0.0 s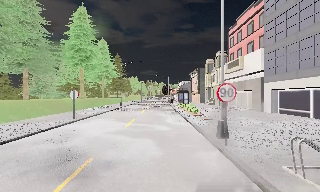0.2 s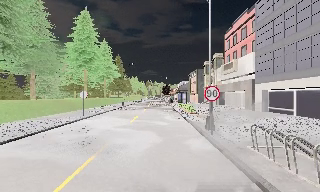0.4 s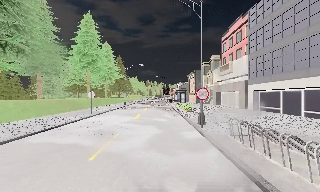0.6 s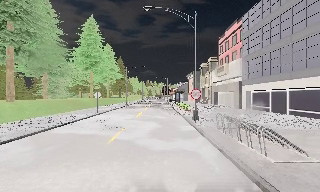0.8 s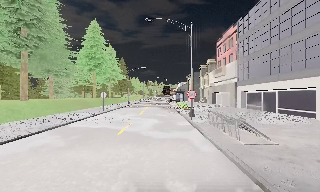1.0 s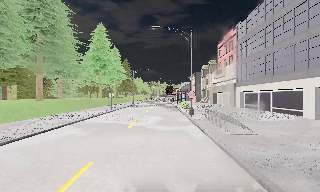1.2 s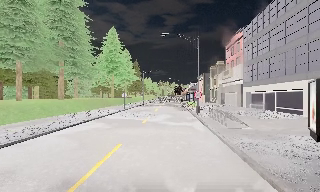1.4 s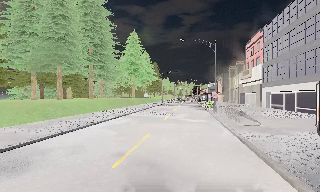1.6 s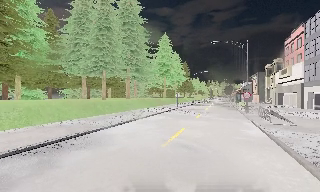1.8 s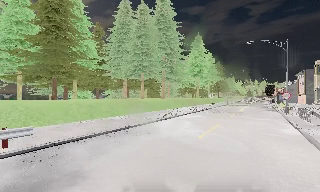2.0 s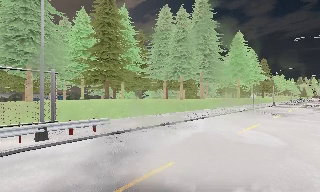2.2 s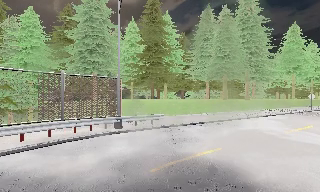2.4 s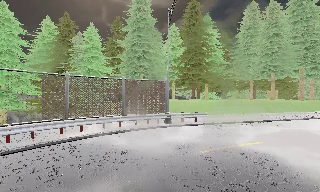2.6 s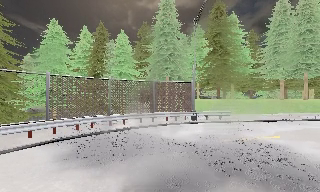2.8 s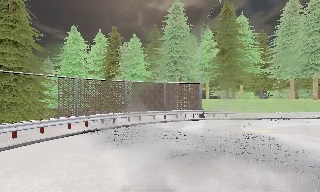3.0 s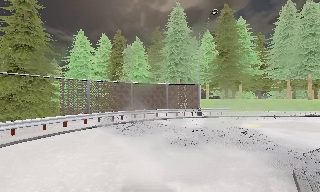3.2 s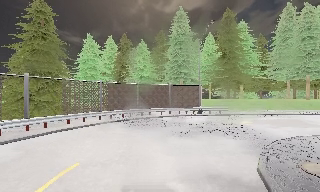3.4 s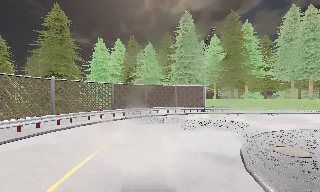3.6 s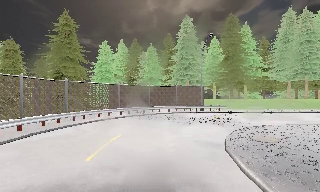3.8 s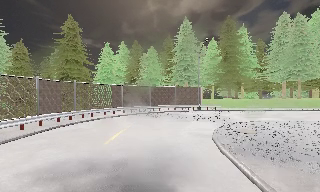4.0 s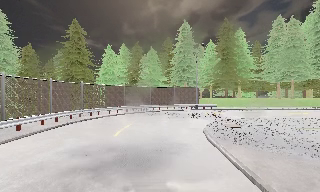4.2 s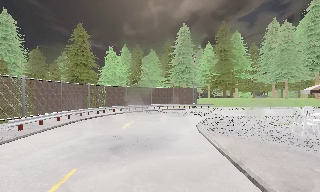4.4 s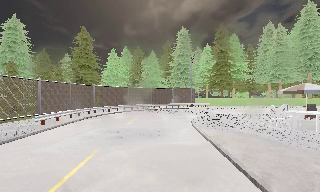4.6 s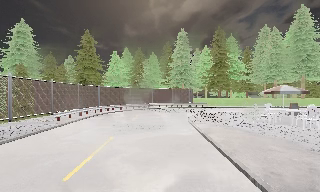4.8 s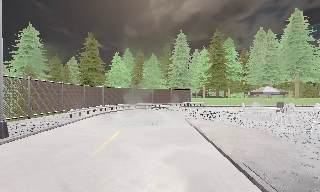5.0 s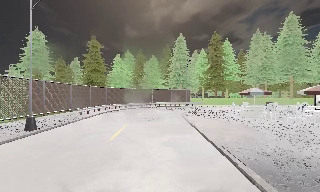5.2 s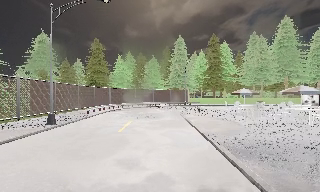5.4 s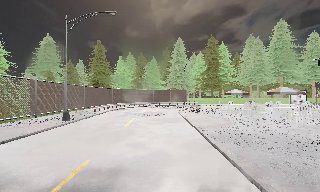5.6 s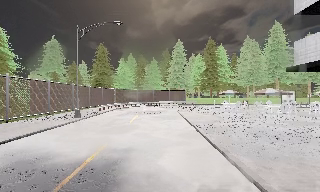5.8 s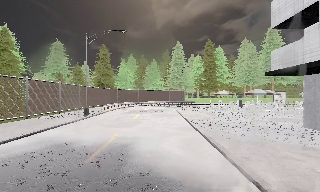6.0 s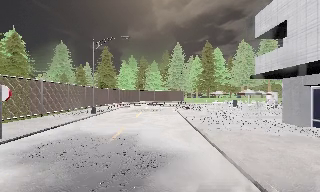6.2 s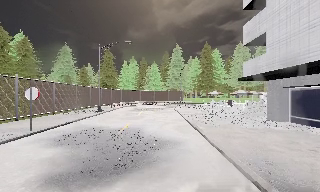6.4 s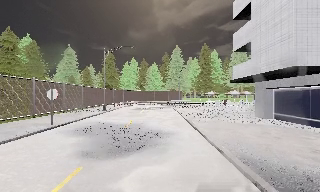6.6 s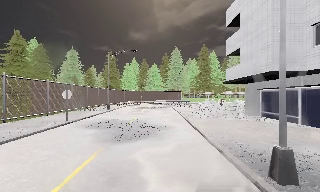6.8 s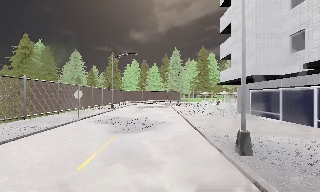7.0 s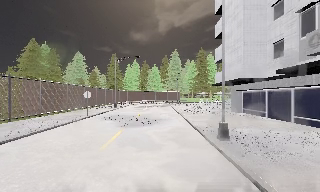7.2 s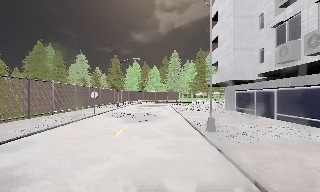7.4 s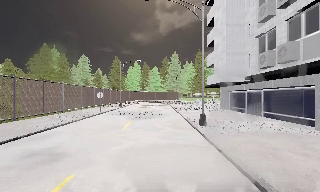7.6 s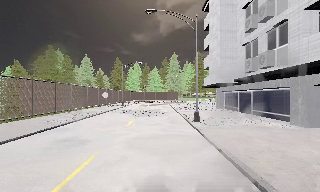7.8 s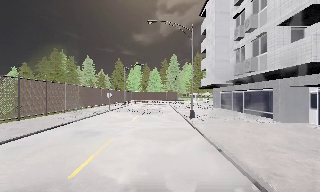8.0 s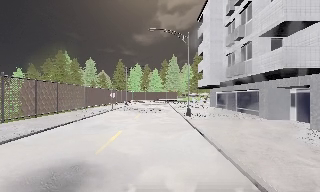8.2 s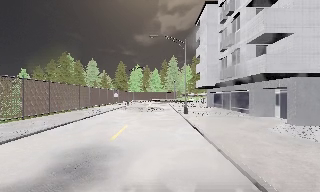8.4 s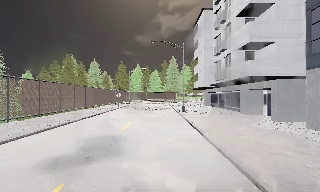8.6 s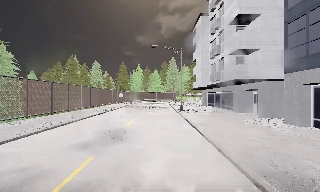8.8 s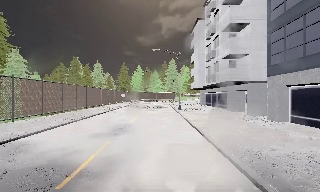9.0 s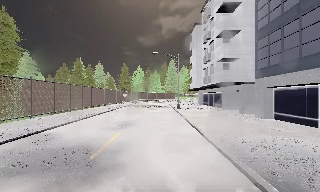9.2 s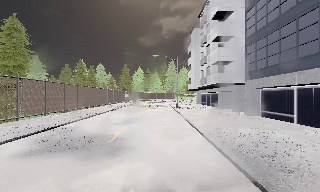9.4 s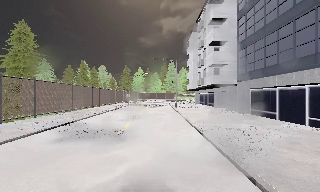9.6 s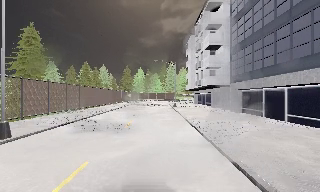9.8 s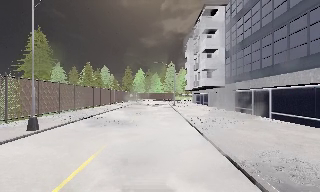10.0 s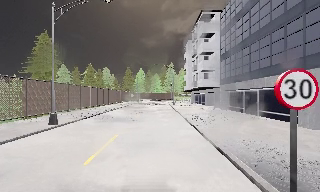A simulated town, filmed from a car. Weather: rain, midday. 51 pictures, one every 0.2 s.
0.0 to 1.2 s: The camera travels backward, about 9 m, so what stands in front gets smaller.
1.2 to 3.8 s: The scene slides to the right, as the camera pans about 85 degrees to its left. It travels backward, about 20 m.
3.8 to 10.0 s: The camera travels backward, about 50 m, so what stands in front gets smaller.
The film runs backward here.
